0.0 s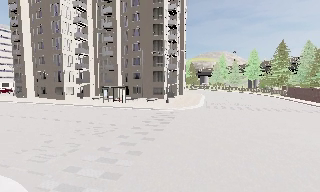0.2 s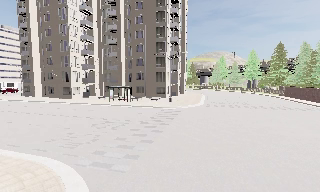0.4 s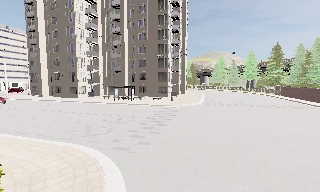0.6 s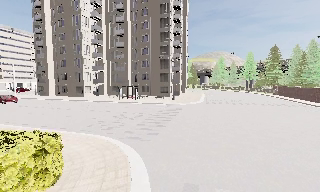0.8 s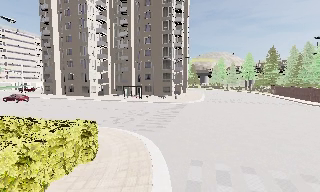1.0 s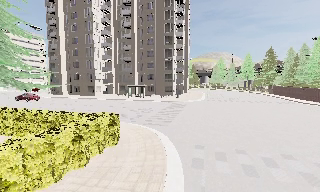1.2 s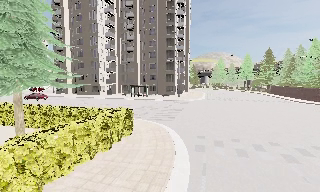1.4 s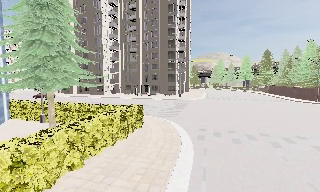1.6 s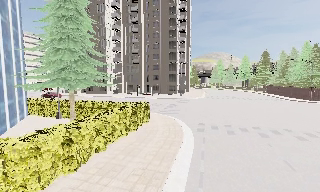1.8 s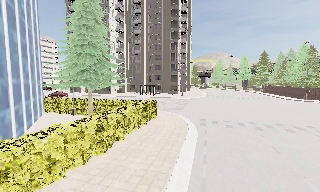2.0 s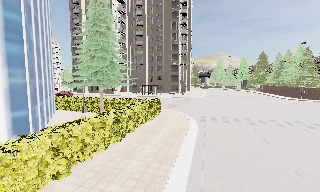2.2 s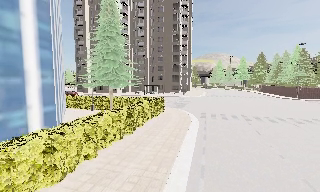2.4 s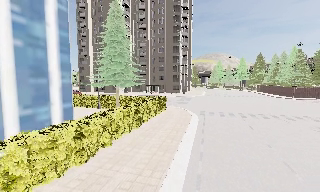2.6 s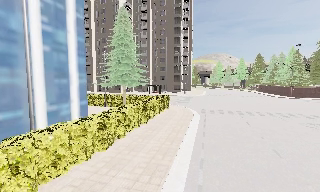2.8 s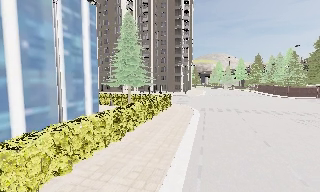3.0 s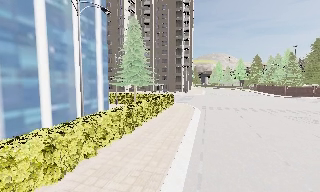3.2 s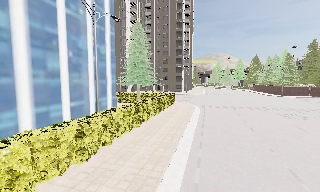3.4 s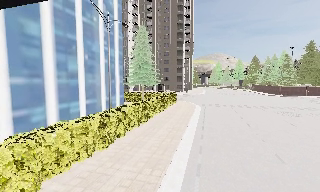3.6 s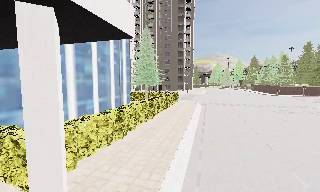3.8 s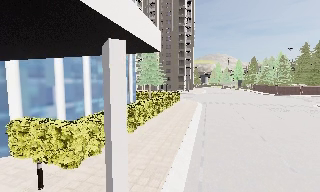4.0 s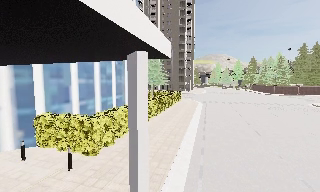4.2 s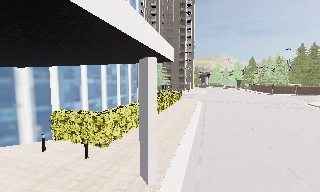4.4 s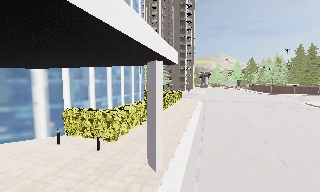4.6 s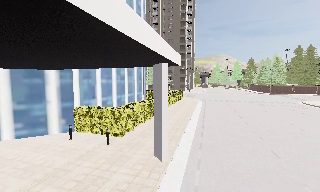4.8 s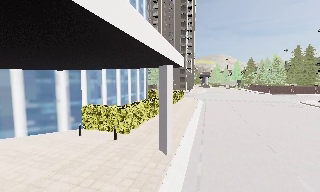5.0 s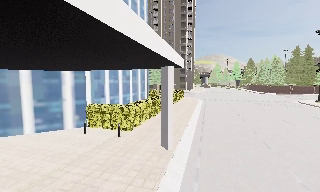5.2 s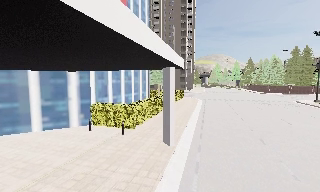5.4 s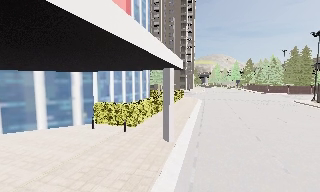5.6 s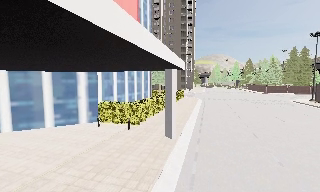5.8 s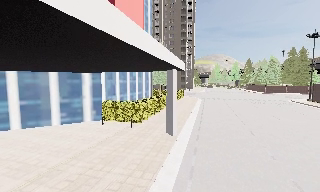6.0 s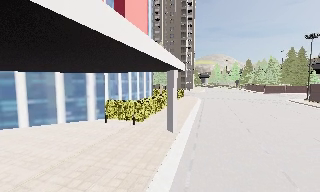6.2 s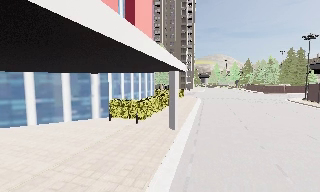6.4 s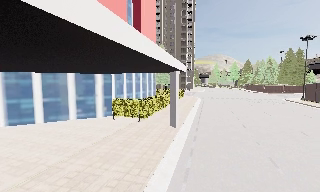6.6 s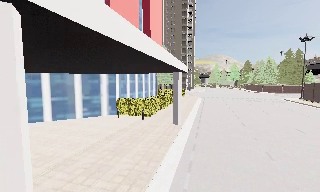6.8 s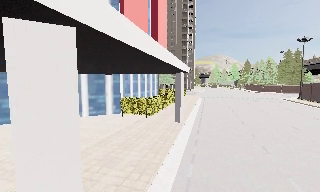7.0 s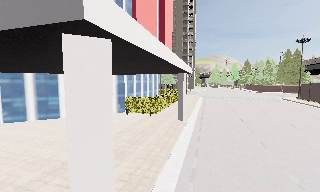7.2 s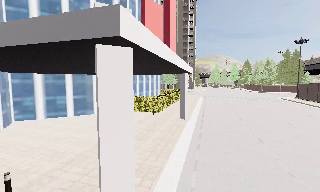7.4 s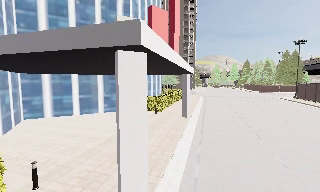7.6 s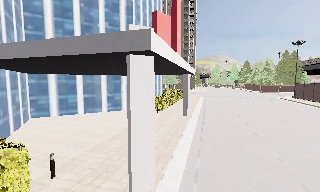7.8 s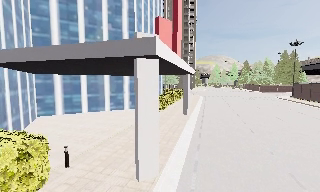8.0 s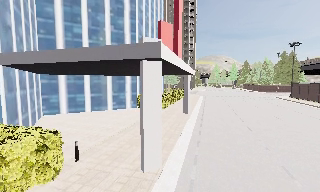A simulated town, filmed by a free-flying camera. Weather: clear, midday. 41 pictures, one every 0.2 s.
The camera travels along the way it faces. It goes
backward.
0.0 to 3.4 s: The camera travels backward, about 25 m, so what stands in front gets smaller.
3.4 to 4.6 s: The camera travels backward, about 6 m, so what stands in front gets smaller. It loses speed.
4.6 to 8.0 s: The camera travels backward, about 10 m, so what stands in front gets smaller.
The film runs forward here.
